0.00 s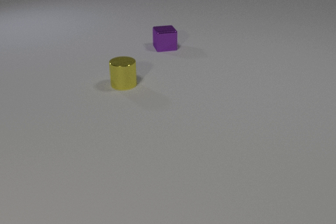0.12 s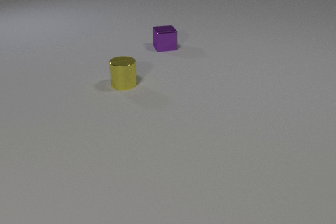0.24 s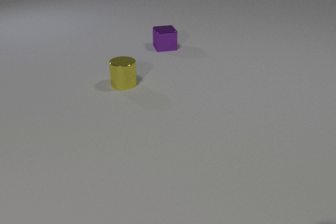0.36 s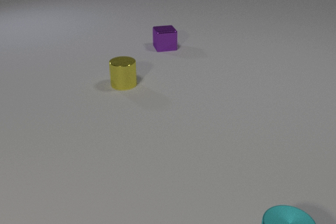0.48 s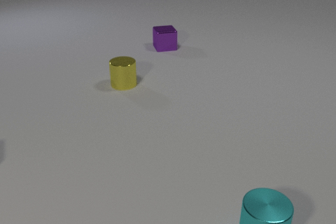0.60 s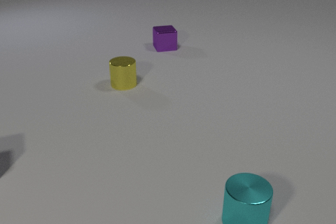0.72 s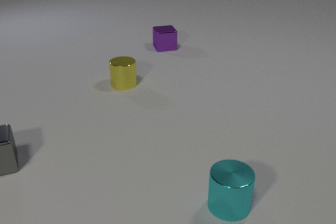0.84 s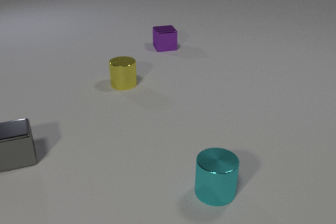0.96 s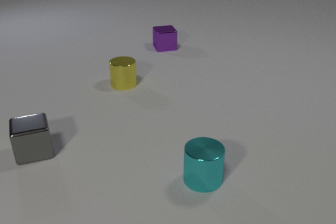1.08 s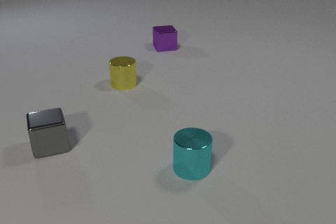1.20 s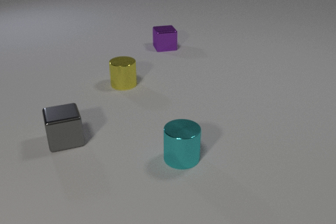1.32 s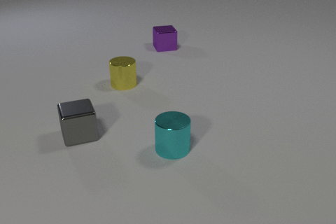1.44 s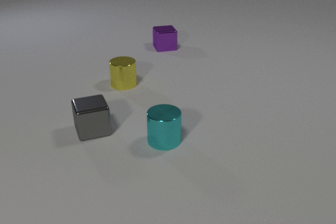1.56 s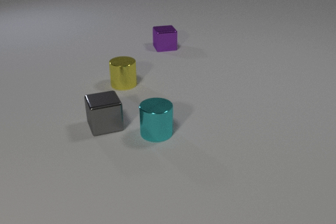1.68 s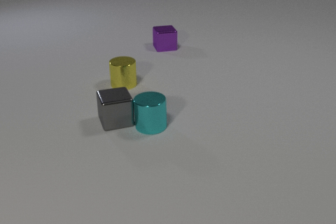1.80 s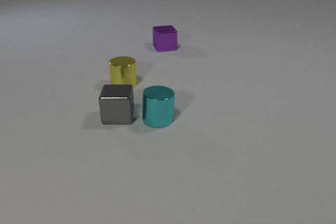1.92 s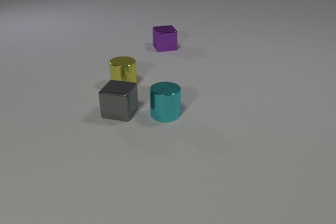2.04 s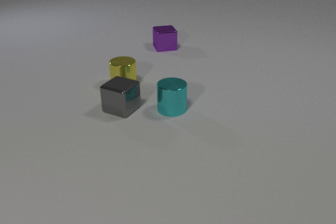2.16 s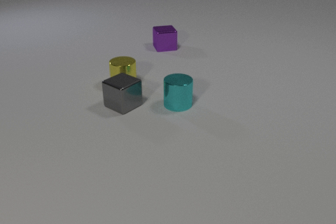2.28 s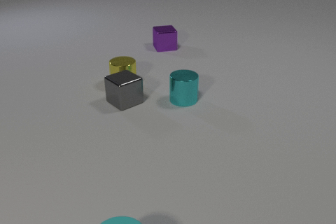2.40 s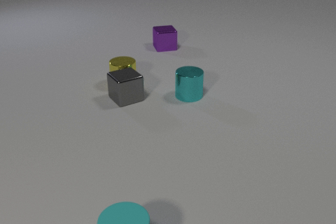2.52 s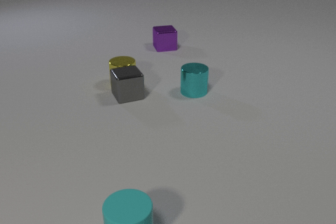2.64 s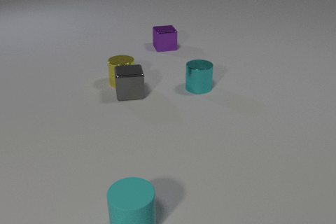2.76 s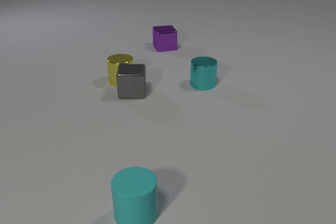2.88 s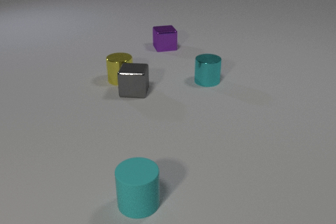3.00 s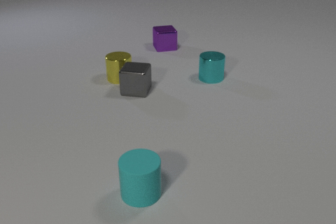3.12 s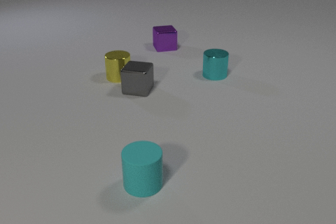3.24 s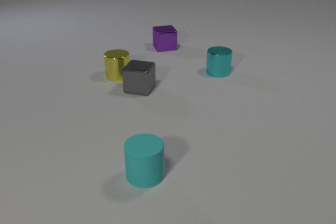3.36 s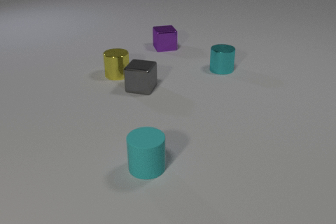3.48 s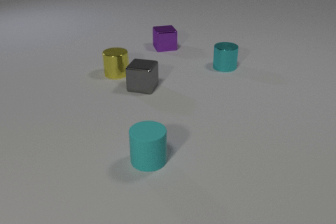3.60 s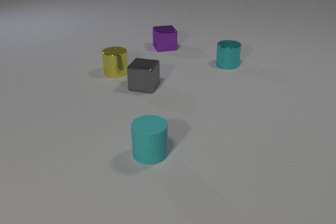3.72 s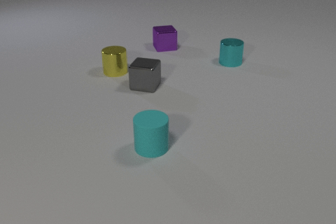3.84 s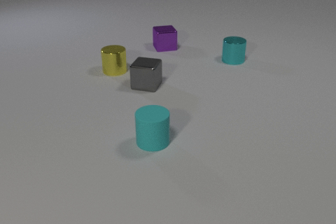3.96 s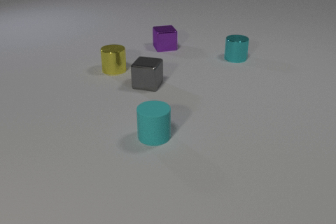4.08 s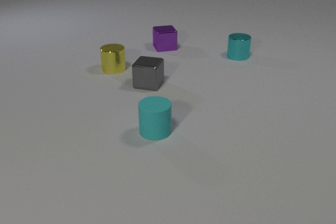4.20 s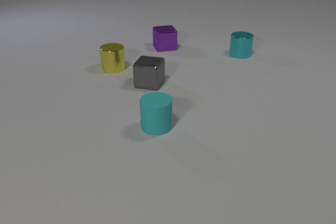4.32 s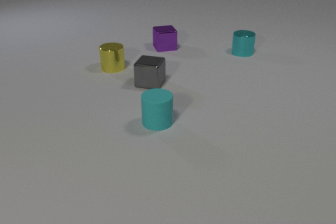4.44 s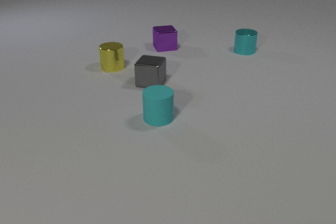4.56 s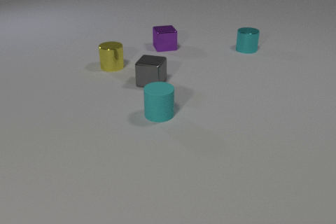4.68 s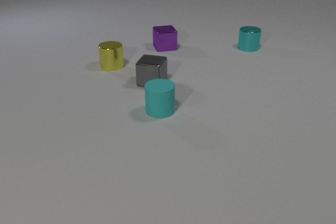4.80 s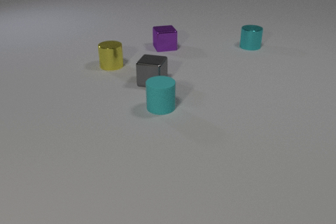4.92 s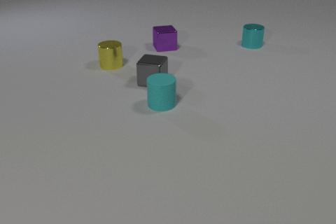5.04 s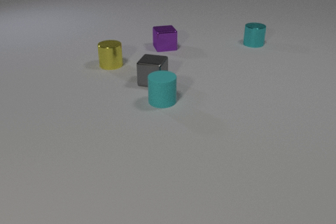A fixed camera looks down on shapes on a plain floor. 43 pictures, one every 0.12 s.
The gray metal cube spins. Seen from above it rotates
clockwise.
The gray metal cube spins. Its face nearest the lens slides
to the left.
0.00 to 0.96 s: The cyan metal cylinder comes in at the bottom edge, slides away from the camera and to the left. The gray metal cube comes in at the left edge, slides to the right.
0.96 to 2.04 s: The cyan metal cylinder slides away from the camera. The gray metal cube slides to the right and away from the camera, spins so that its near face slides to the left, clockwise seen from above. The cyan metal cylinder and the gray metal cube collide.
2.04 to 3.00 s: The cyan metal cylinder slides away from the camera and to the right. The gray metal cube slides away from the camera, spins so that its near face slides to the left, clockwise seen from above. The yellow metal cylinder slides away from the camera. The cyan rubber cylinder comes in at the bottom edge, slides away from the camera. The gray metal cube and the yellow metal cylinder collide.
3.00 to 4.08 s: The cyan metal cylinder slides away from the camera and to the right. The gray metal cube slides away from the camera and to the right. The yellow metal cylinder slides away from the camera. The cyan rubber cylinder slides away from the camera.
4.08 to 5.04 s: The cyan metal cylinder slides away from the camera. The gray metal cube slides away from the camera. The yellow metal cylinder slides away from the camera. The cyan rubber cylinder slides away from the camera.
Are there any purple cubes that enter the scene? no.
What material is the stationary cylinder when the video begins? metal.
How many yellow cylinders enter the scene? 0.
